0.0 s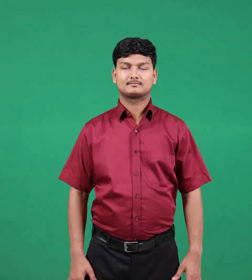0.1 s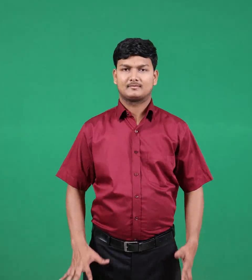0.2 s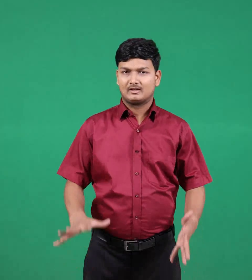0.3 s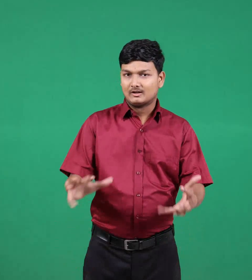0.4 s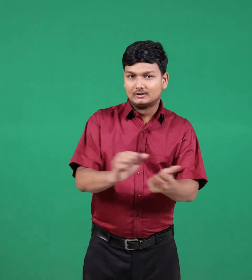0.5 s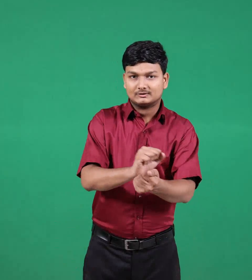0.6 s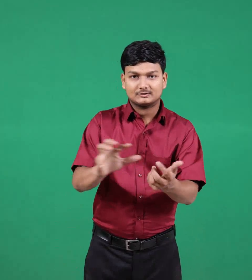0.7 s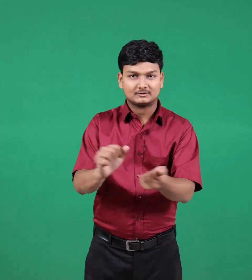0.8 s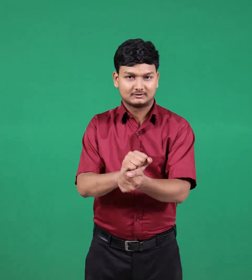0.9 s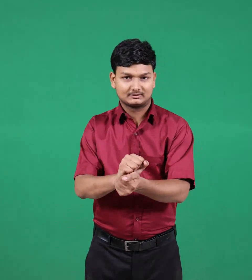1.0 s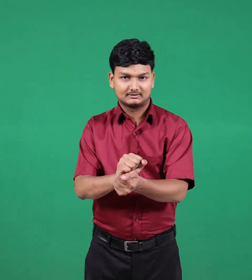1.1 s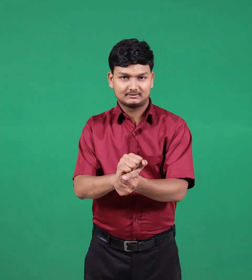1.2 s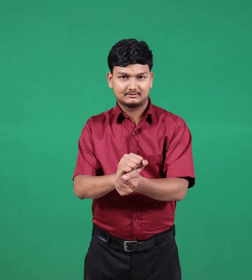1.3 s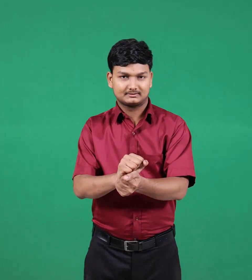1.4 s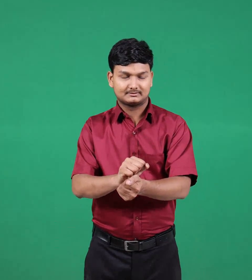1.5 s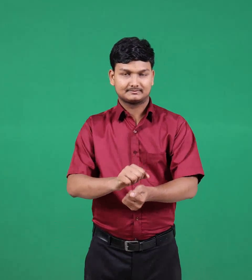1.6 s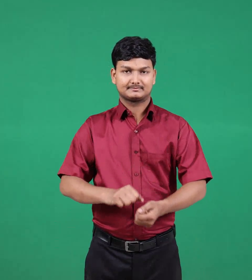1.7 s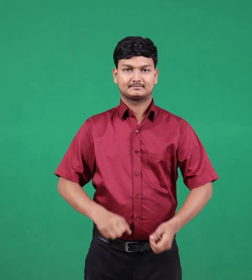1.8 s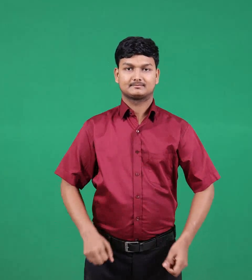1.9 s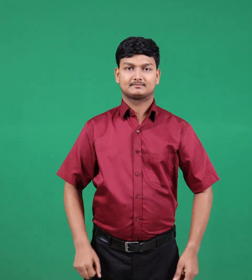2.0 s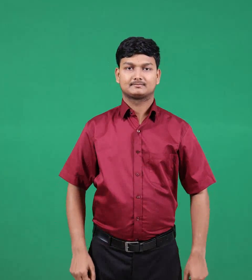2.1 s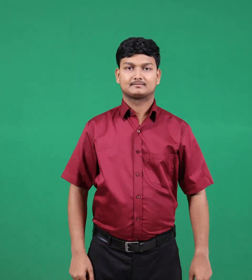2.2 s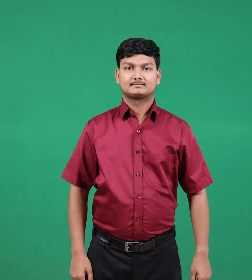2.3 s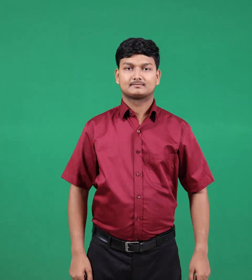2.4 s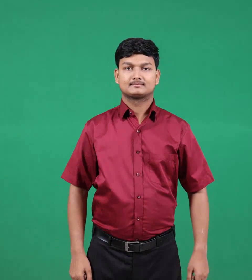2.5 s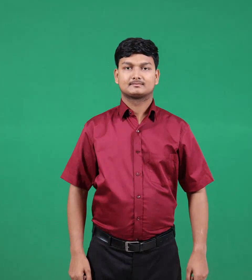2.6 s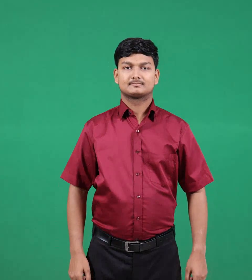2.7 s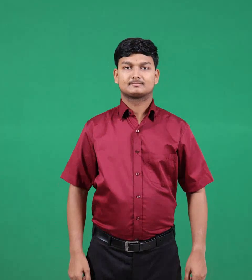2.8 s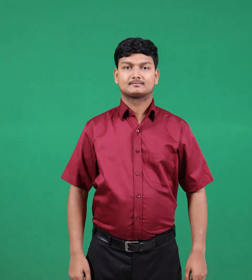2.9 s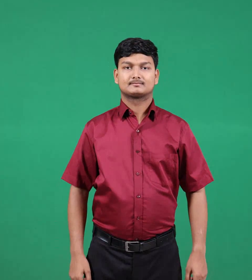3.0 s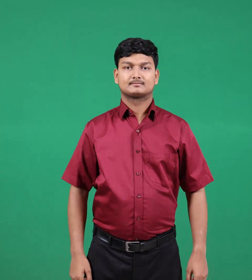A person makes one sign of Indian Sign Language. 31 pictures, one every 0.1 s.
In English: abaddon
